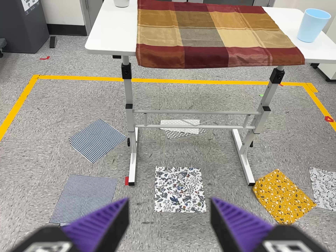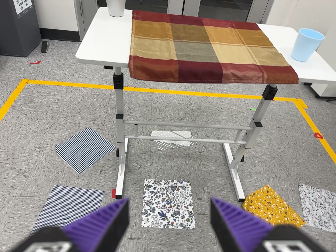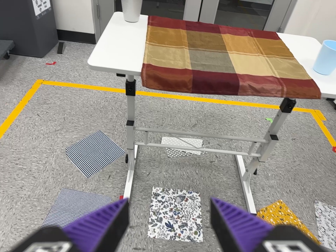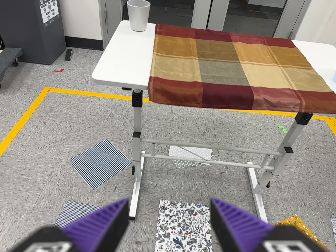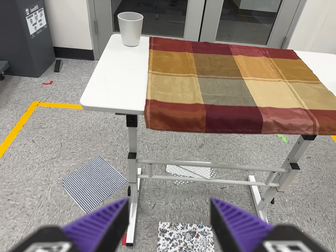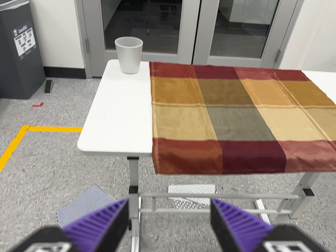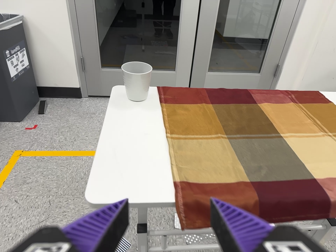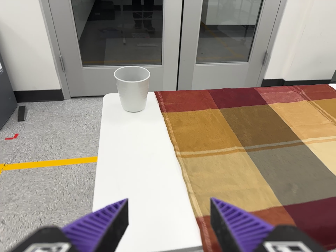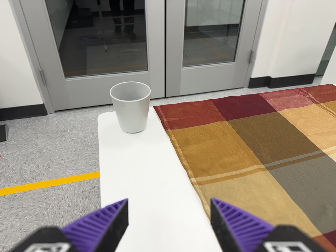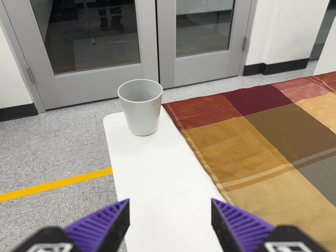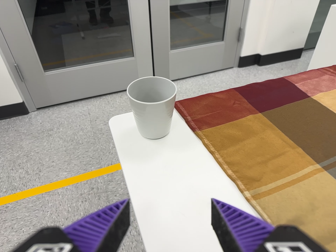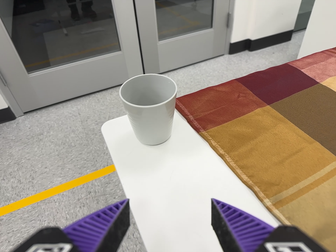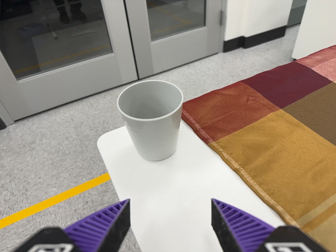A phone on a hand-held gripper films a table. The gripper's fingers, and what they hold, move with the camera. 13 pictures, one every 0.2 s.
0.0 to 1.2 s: The camera travels forward and toward the top of its view, about 40 cm, so what stands in front looms larger. Its aim tips toward the top of its view by about 10 degrees, and the scene shifts downward.
1.2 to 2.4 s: The camera pans to its right by about 15 degrees. It travels forward, to its left and toward the top of its view, about 38 cm, so what stands in front looms larger. It rolls about its line of sight by about 20 degrees, and the scene rotates counterclockwise.
The film runs forward here.
